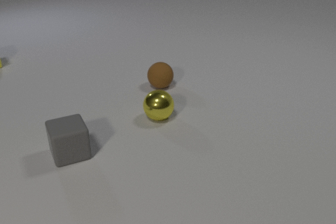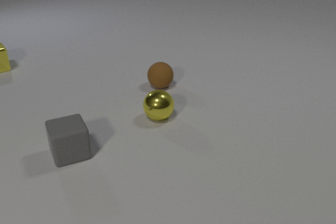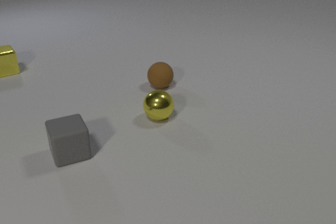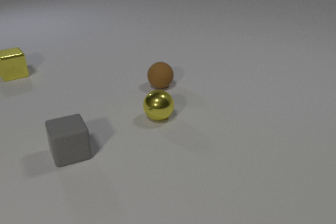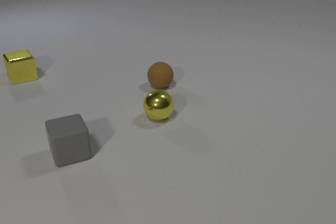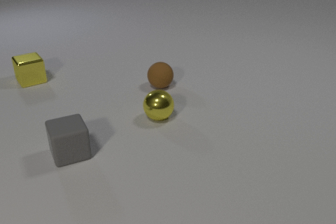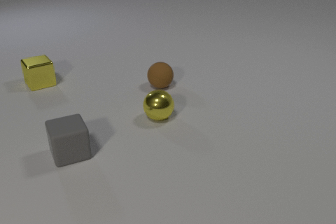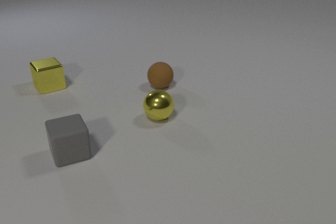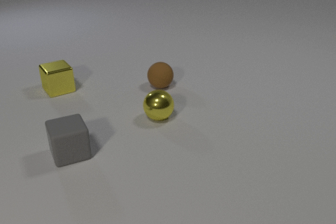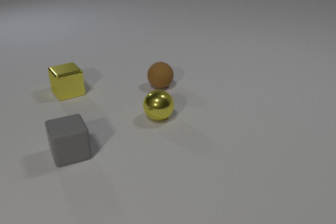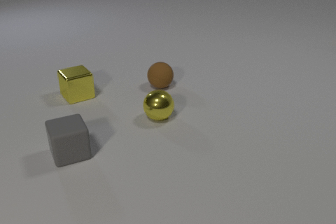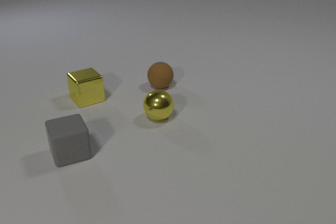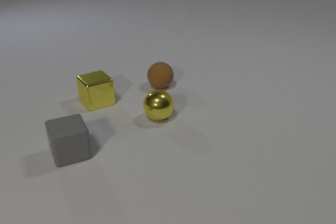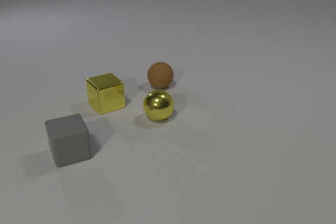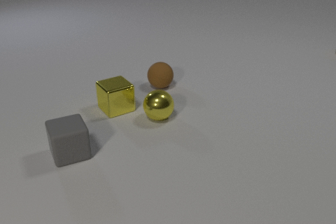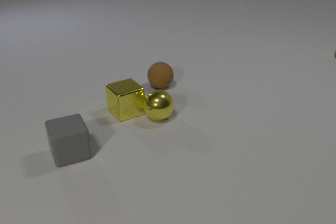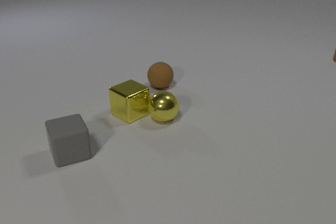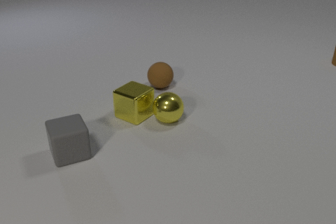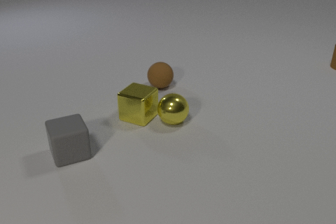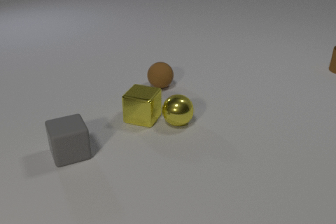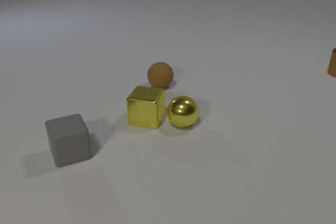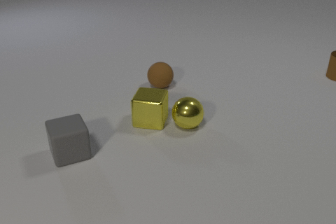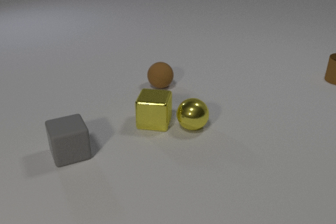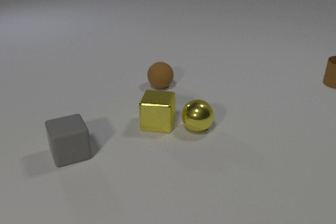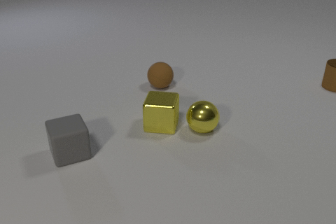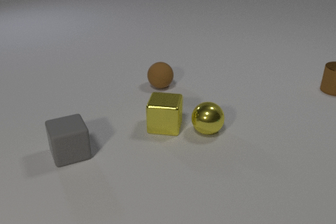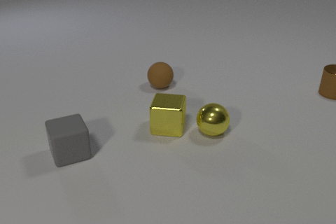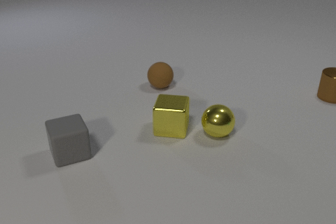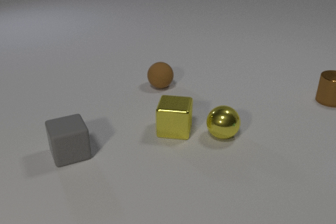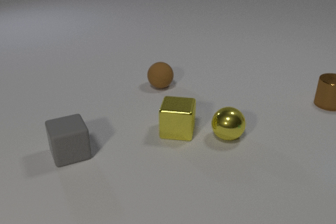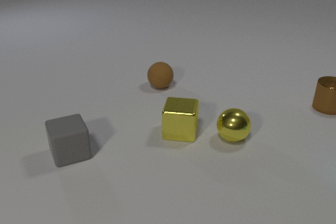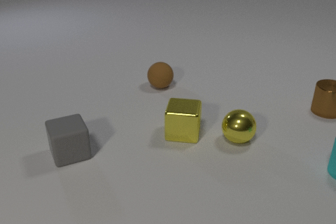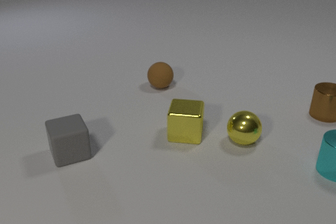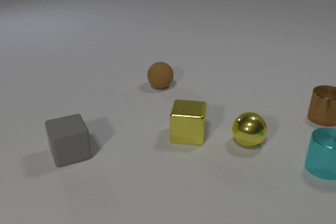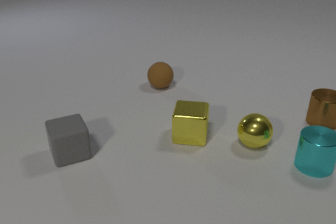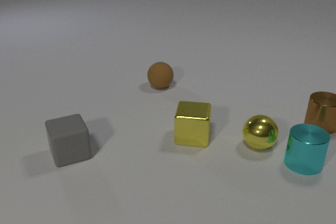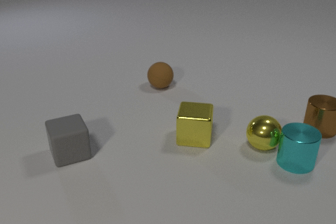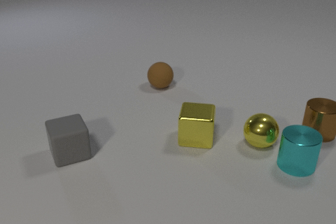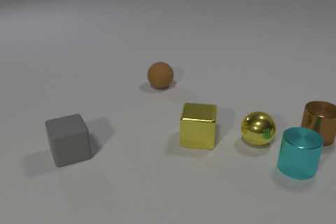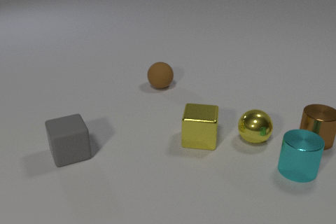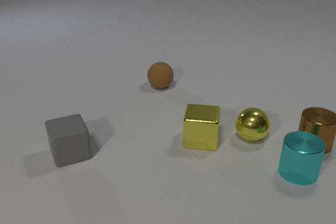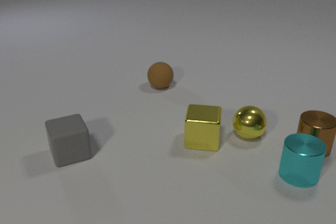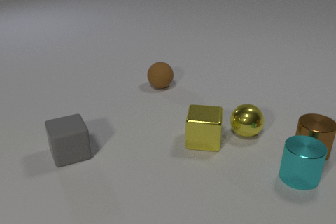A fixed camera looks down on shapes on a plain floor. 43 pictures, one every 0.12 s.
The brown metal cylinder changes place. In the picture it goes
toward the camera.
The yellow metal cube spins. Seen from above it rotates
counterclockwise.
0.00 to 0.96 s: The yellow metal cube slides toward the camera and to the right.
0.96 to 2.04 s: The yellow metal cube slides to the right and toward the camera. The yellow metal sphere rolls to the right. The brown metal cylinder comes in at the right edge, slides toward the camera. The yellow metal cube and the yellow metal sphere collide.
2.04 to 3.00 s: The yellow metal cube slides to the right and toward the camera, spins so that its near face slides to the right, counterclockwise seen from above. The yellow metal sphere rolls to the right and toward the camera. The brown metal cylinder slides toward the camera.
3.00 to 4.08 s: The yellow metal cube slides to the right and toward the camera. The yellow metal sphere rolls to the right. The brown metal cylinder slides toward the camera. The cyan metal cylinder comes in at the right edge, slides to the left.
4.08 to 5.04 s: The yellow metal cube slides to the right and toward the camera. The yellow metal sphere rolls away from the camera and to the left. The brown metal cylinder slides toward the camera. The cyan metal cylinder slides toward the camera and to the left. The yellow metal sphere and the cyan metal cylinder collide.
How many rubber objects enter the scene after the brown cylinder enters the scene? 0.
How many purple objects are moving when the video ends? 0.
How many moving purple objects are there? 0.
